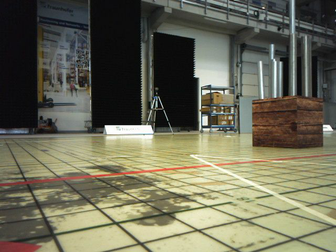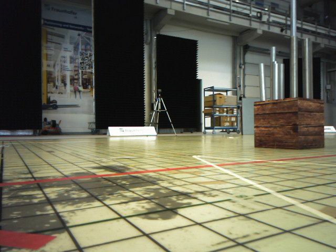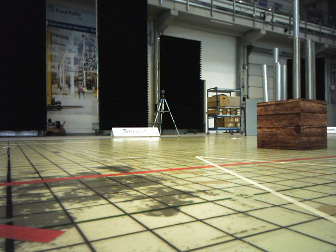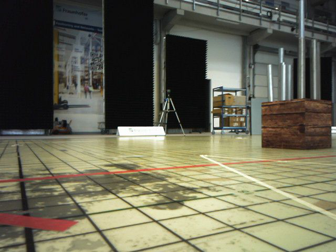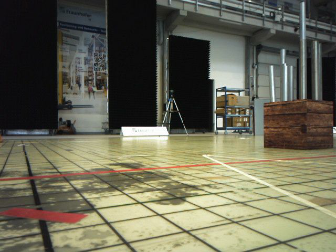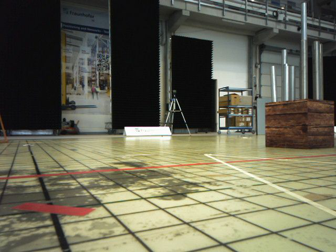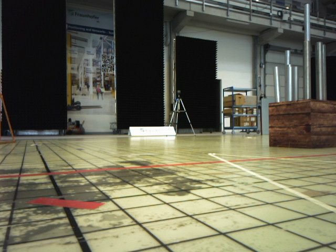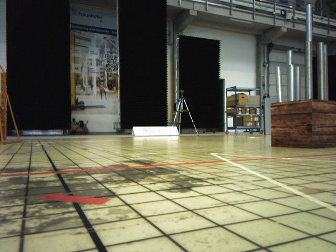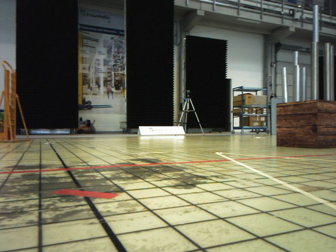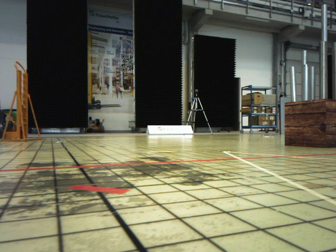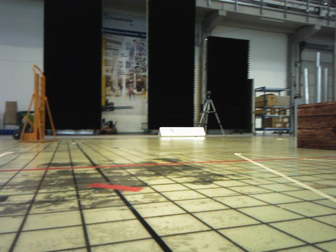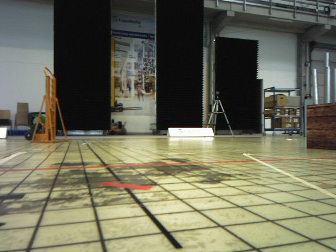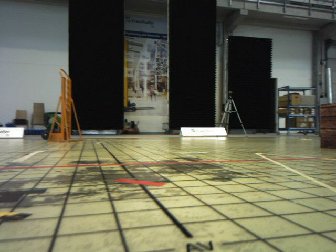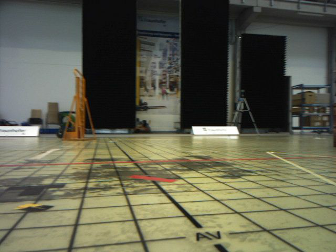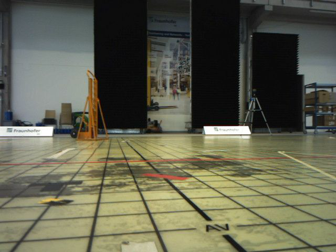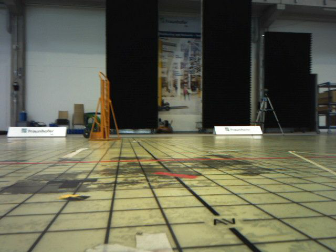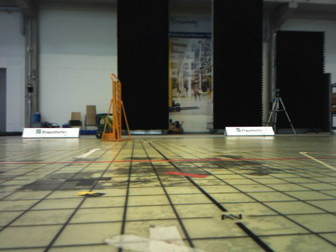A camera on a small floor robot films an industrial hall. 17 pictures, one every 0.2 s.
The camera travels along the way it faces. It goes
backward.
0.0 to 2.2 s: The scene slides to the right, as the camera pans about 10 degrees to its left. It travels backward, about 0.4 m, so what stands in front gets smaller.
2.2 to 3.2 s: The camera swings to its left by about 10 degrees, and the scene slides to the right. It travels backward, about 0.2 m, so what stands in front gets smaller.
The film runs backward here.
